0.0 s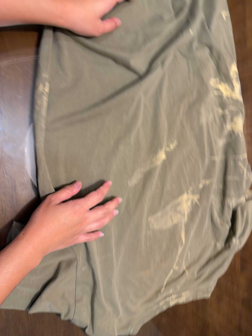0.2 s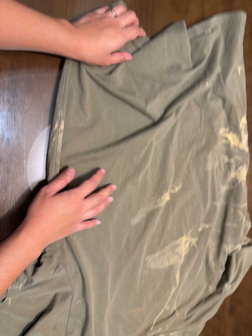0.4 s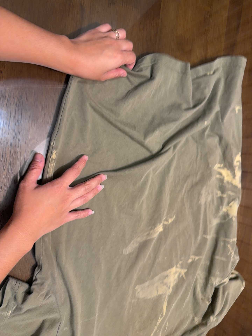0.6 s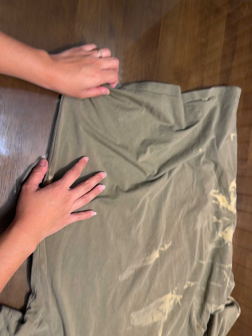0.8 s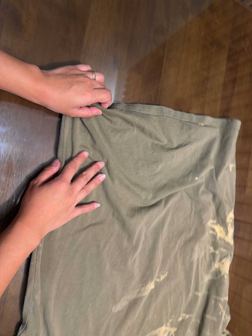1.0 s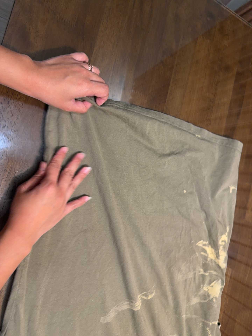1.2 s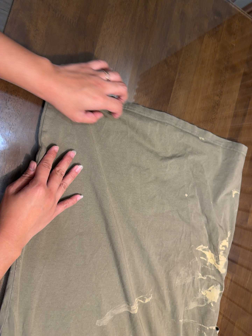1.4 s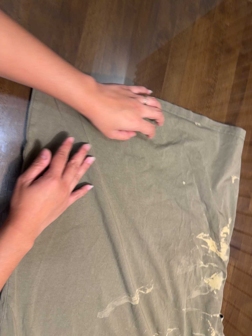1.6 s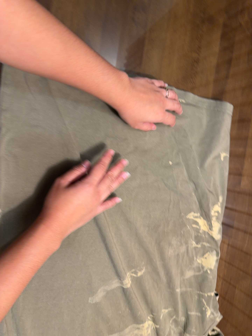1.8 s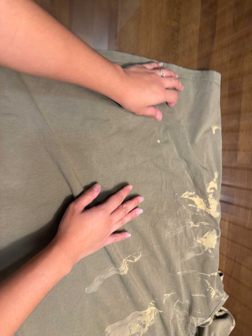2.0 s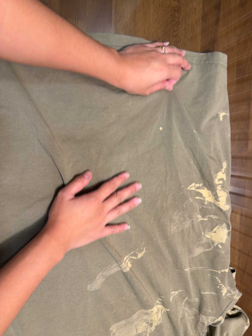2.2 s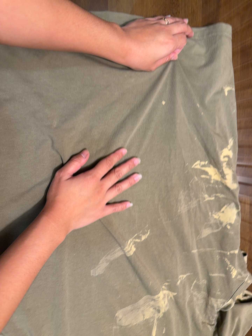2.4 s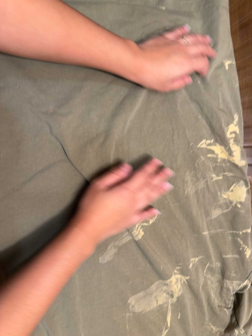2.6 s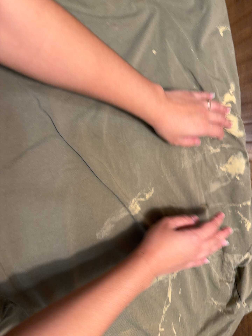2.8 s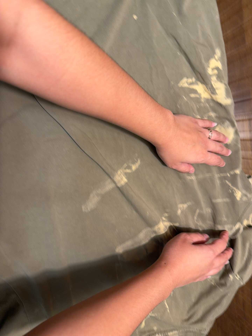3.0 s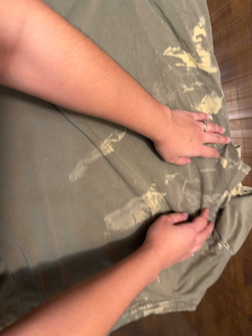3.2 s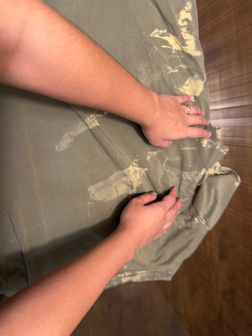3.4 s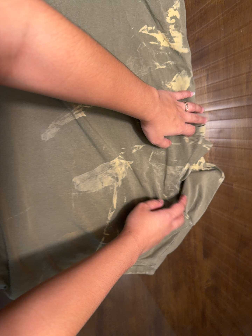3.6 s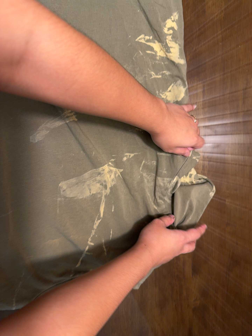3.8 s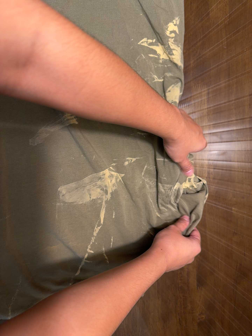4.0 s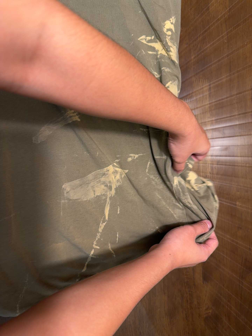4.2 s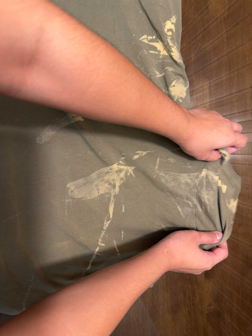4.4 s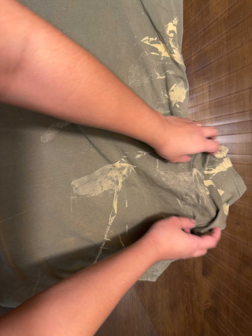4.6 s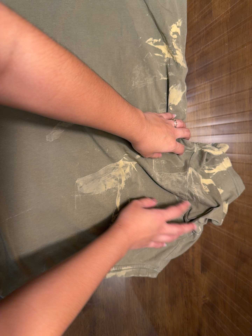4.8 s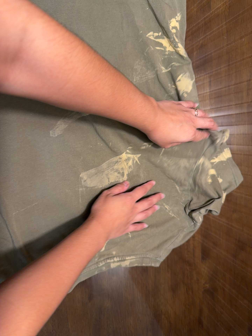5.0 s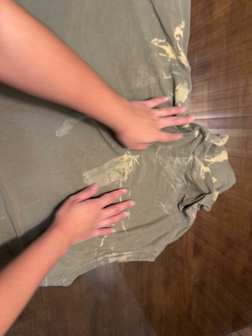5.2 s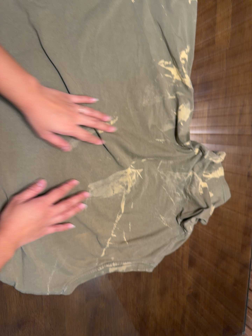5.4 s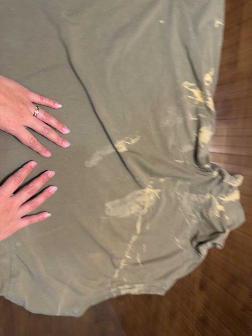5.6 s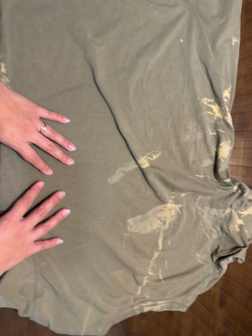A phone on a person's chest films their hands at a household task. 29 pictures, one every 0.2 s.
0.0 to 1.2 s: The camera travels toward the top of its view, about 20 cm, so close, fixed things drift downward. Its aim tips toward the top of its view by about 10 degrees, and the scene shifts downward. It rolls about its line of sight by about 20 degrees, and the scene rotates clockwise.
1.2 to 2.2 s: The camera travels to its right, forward and toward the bottom of its view, about 14 cm. It rolls about its line of sight by about 15 degrees, and the scene rotates counterclockwise.
2.2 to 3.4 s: The camera travels toward the bottom of its view and to its right, about 22 cm, so close, fixed things drift upward.
3.4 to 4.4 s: The camera shifts only a little, or ends up much as it began.
4.4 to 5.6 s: The camera travels to its left and toward the top of its view, about 18 cm.
The film runs forward here.
